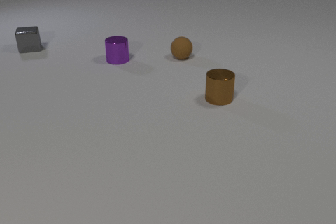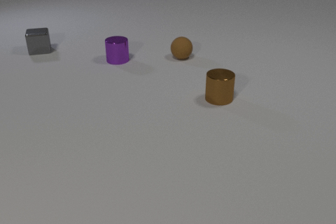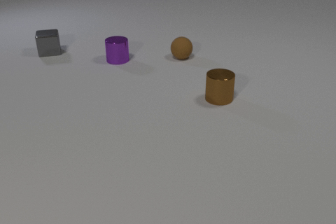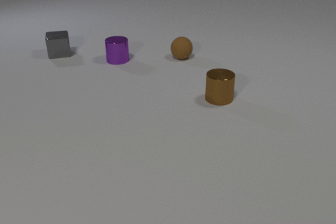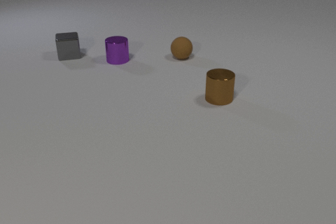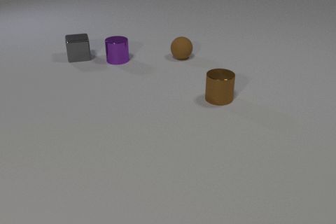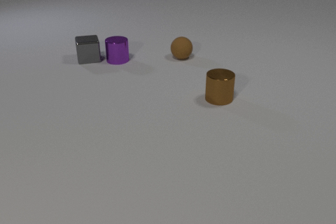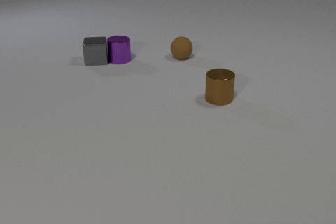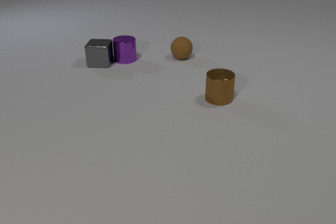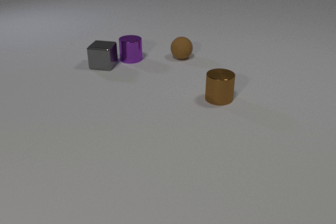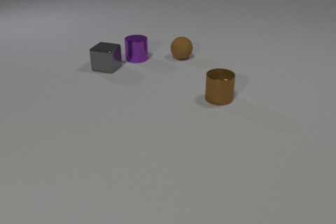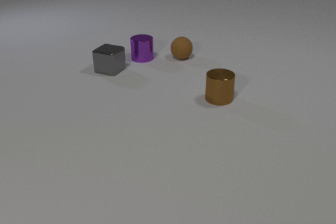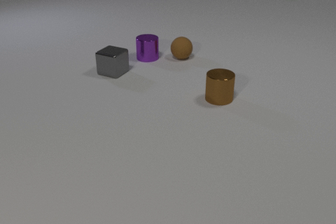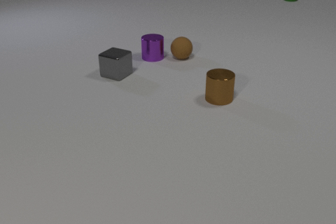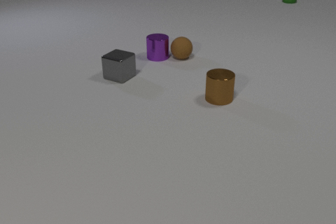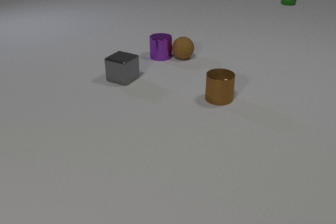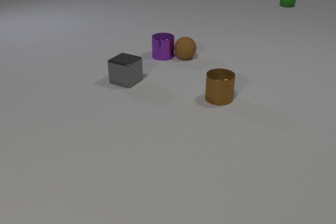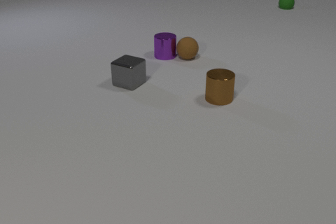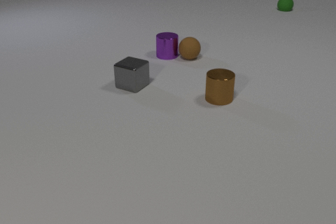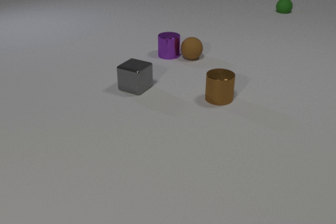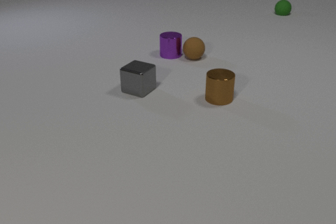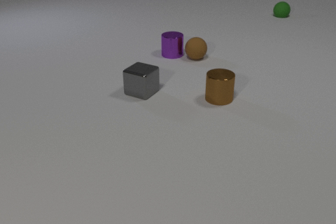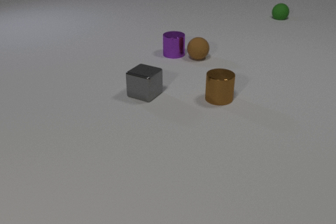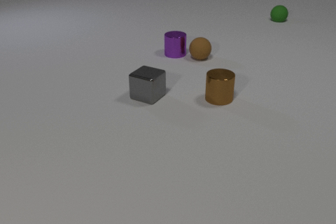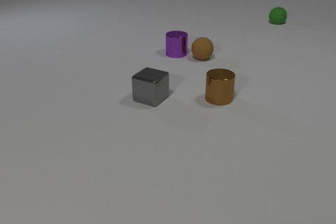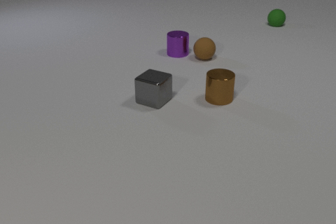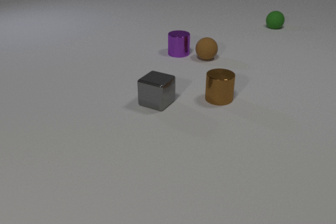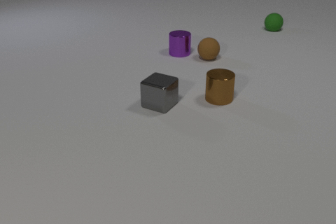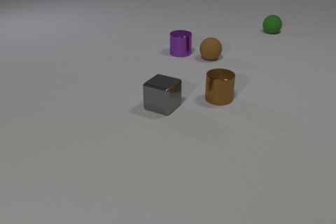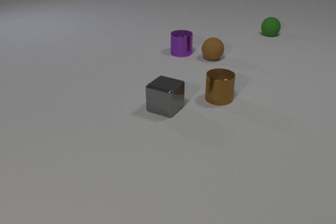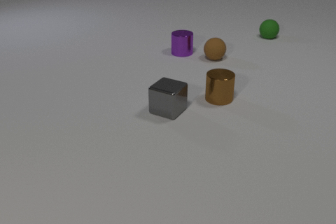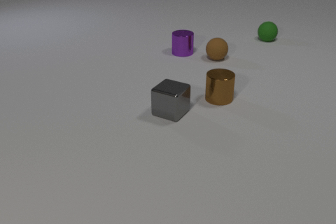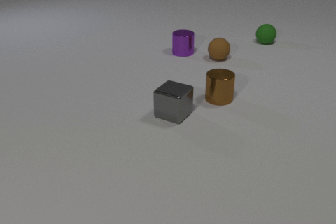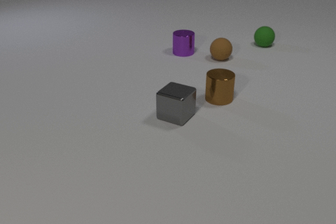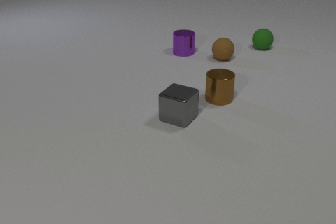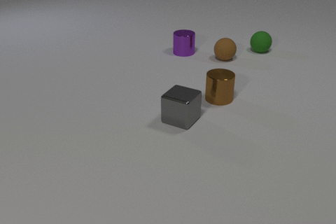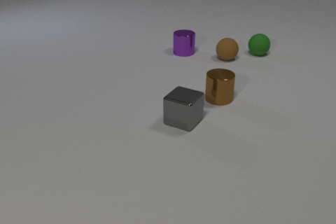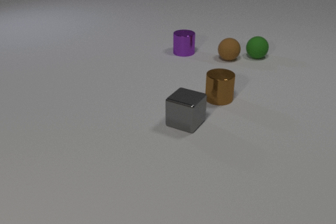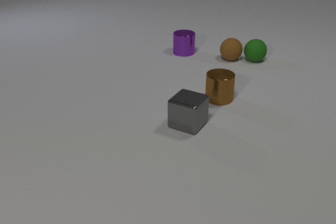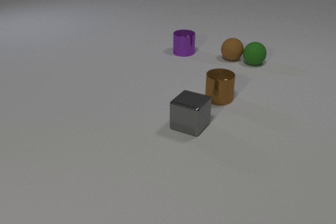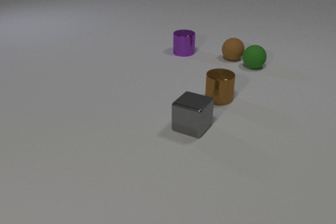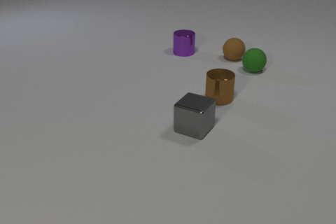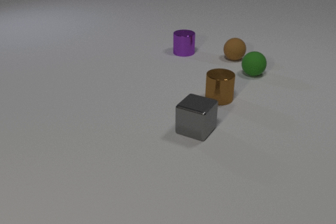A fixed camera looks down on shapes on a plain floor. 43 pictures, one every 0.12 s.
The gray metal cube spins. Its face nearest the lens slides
to the left.
The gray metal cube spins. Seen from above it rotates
clockwise.
0.00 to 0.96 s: The gray metal cube slides to the right and toward the camera, spins so that its near face slides to the left, clockwise seen from above. The purple metal cylinder slides to the right. The gray metal cube and the purple metal cylinder collide.
0.96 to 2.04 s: The gray metal cube slides toward the camera and to the right, spins so that its near face slides to the left, clockwise seen from above. The purple metal cylinder slides to the right. The green rubber sphere comes in at the top edge, rolls toward the camera. The brown rubber sphere rolls to the right. The purple metal cylinder and the brown rubber sphere collide.
2.04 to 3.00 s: The gray metal cube slides toward the camera and to the right. The purple metal cylinder slides to the right and away from the camera. The green rubber sphere rolls toward the camera. The brown rubber sphere rolls to the right.
3.00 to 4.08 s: The gray metal cube slides toward the camera and to the right. The purple metal cylinder slides to the right. The green rubber sphere rolls toward the camera. The brown rubber sphere rolls to the right.
4.08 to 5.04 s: The gray metal cube slides toward the camera and to the right. The green rubber sphere rolls toward the camera. The brown rubber sphere rolls to the right. The green rubber sphere and the brown rubber sphere collide.
How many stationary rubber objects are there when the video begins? 1.
What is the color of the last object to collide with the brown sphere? green.
How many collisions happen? 3.
